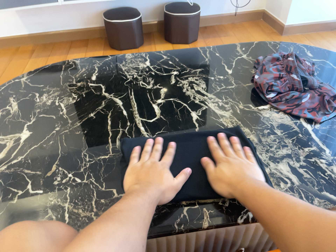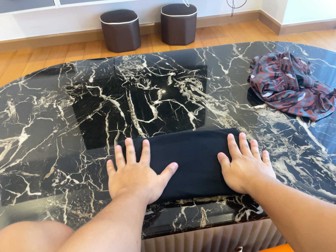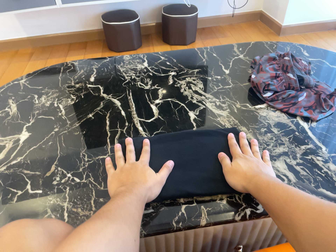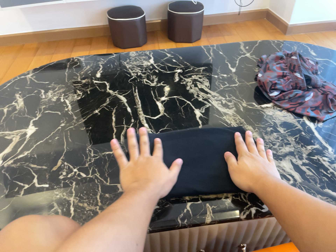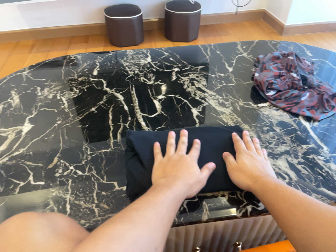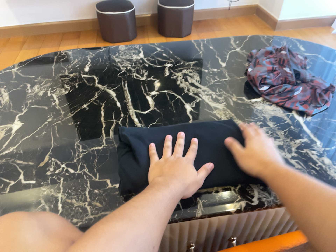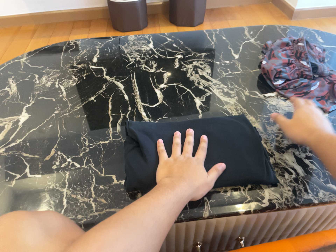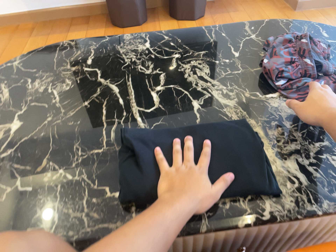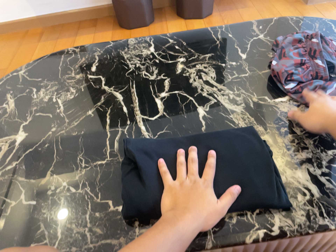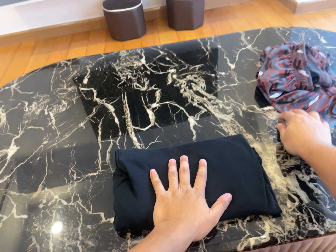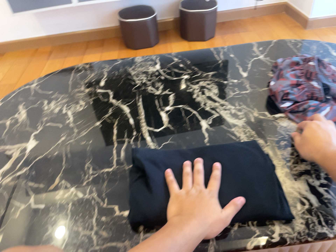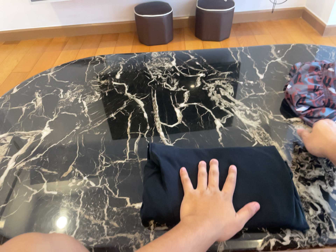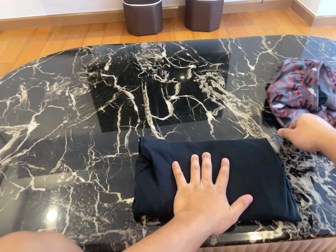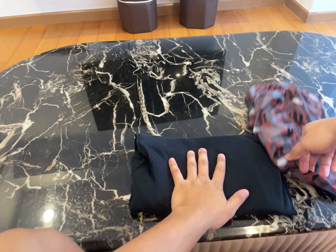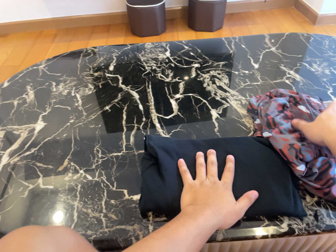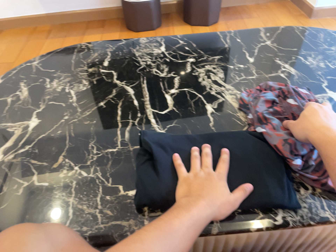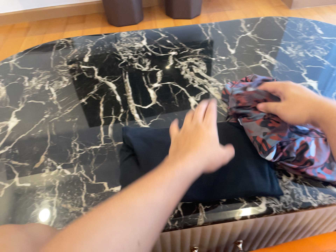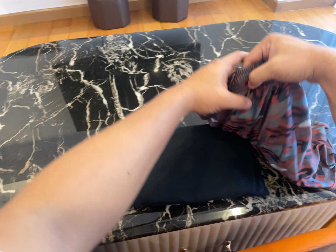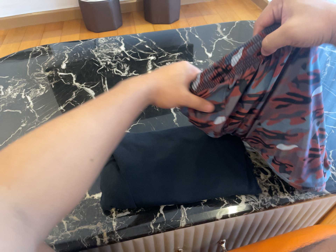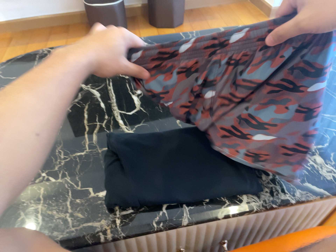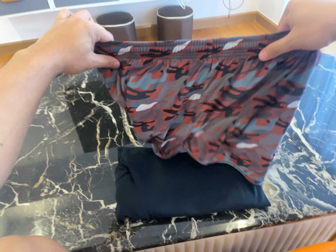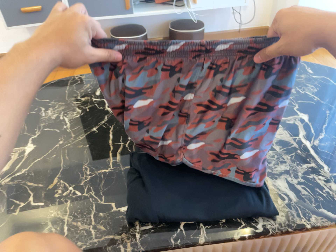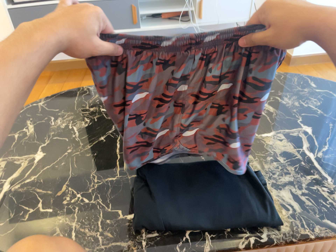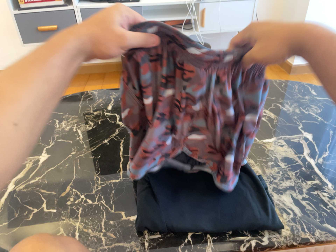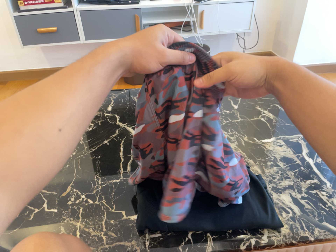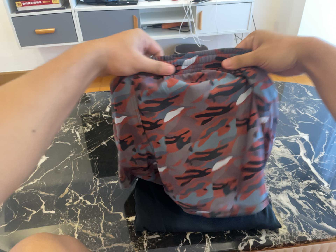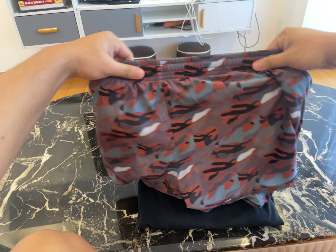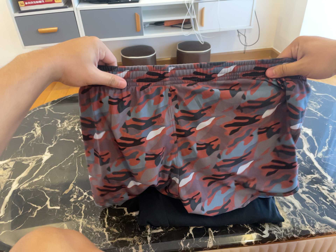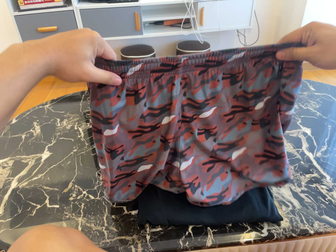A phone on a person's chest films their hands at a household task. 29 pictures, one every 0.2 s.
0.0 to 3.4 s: The camera shifts only a little, or ends up much as it began.
3.4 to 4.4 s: The camera travels backward, about 8 cm, so what stands in front gets smaller. Its aim tips toward the top of its view by about 10 degrees, and the scene shifts downward.
4.4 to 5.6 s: The camera shifts only a little, or ends up much as it began.
The film runs forward here.
